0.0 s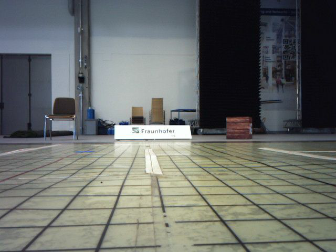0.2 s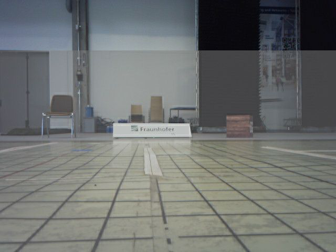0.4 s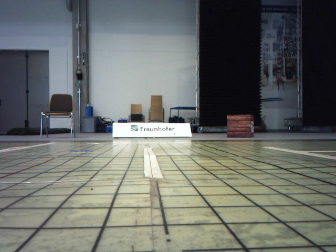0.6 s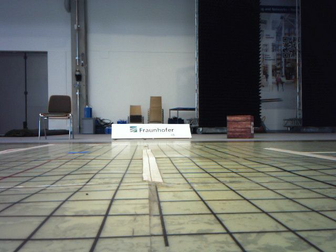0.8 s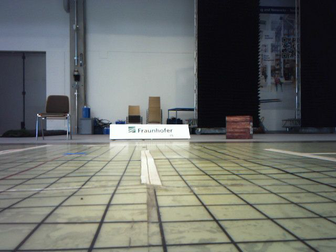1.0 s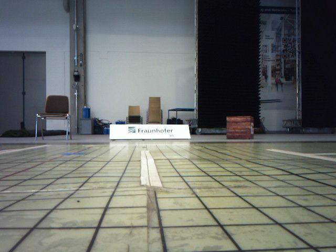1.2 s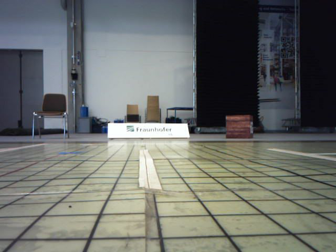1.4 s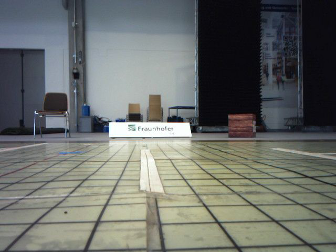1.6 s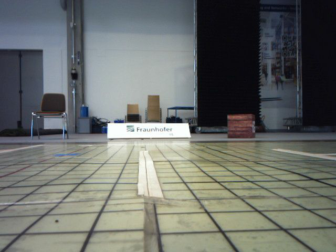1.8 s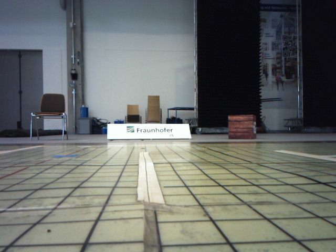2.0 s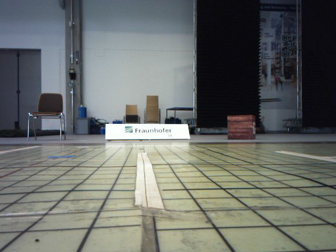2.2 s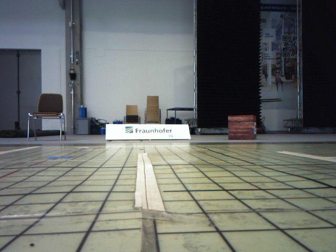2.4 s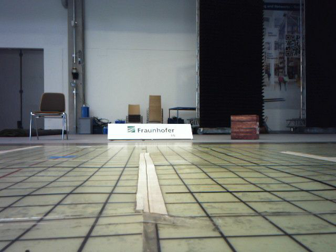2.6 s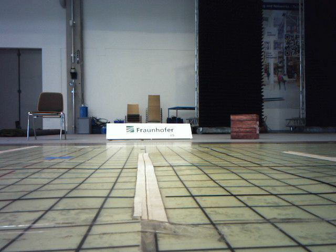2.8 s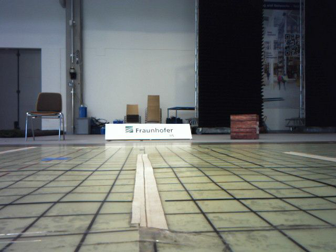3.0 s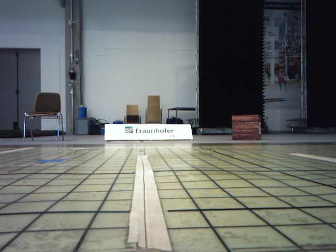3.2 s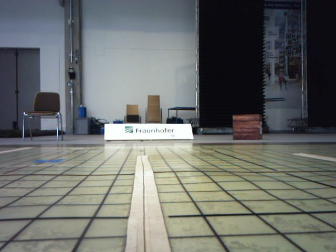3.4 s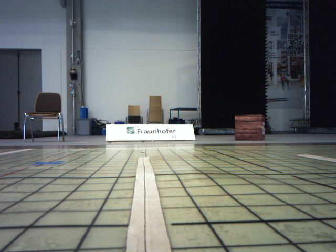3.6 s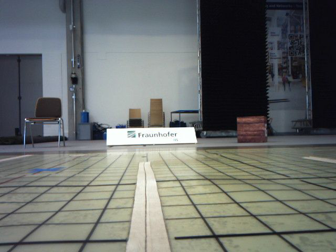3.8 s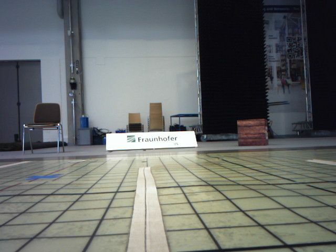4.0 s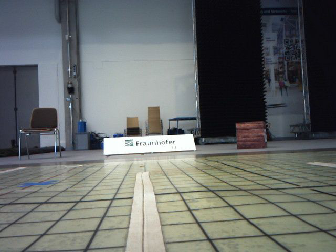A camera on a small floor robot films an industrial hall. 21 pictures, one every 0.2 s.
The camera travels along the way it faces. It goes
forward.
0.0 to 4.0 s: The camera travels forward, about 0.8 m, so what stands in front looms larger.
The film runs forward here.
